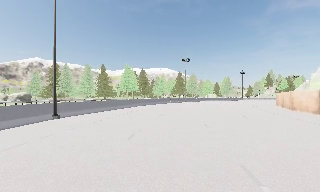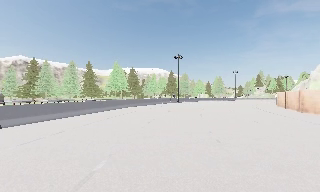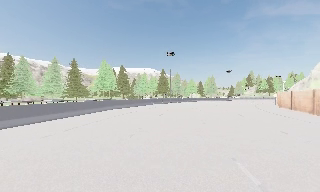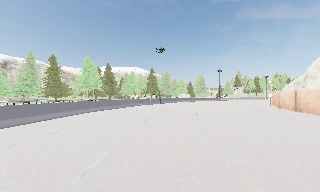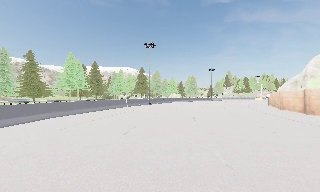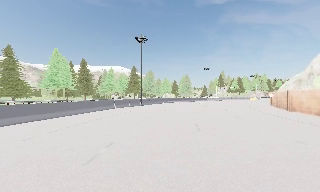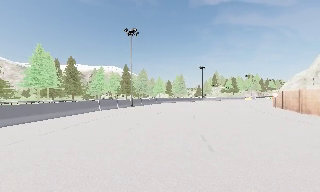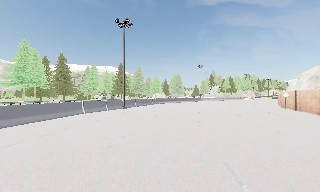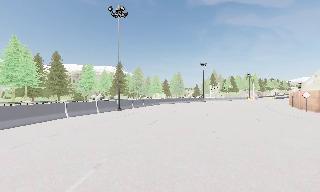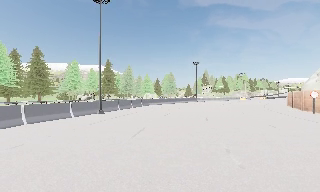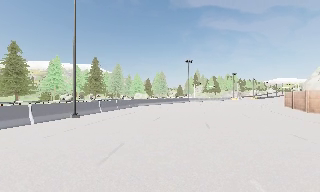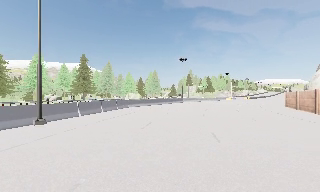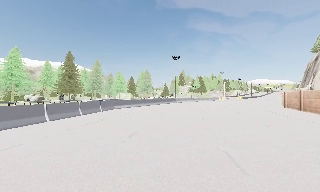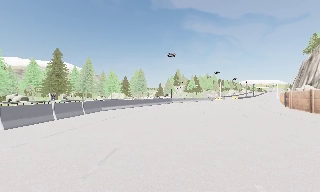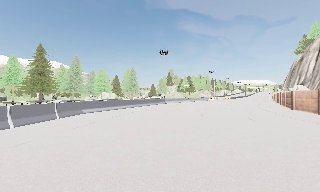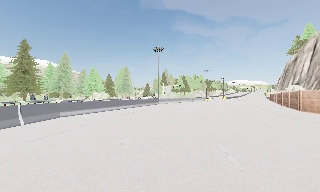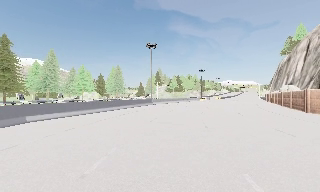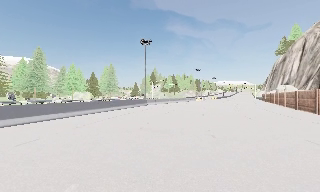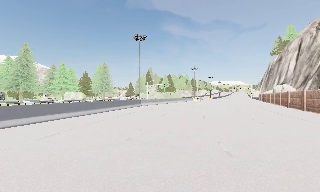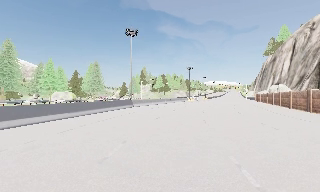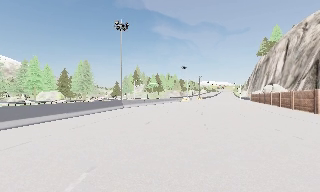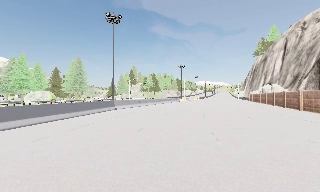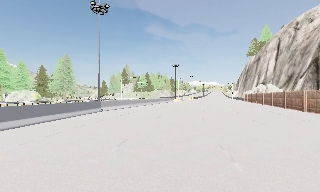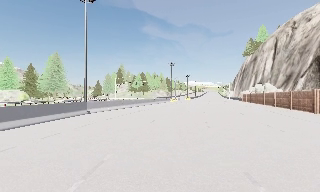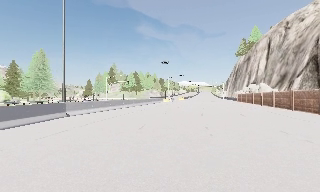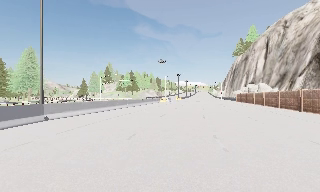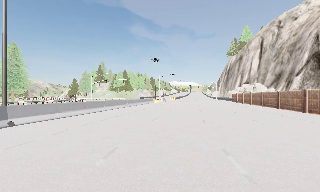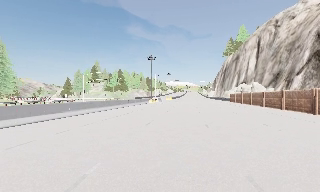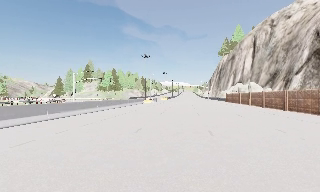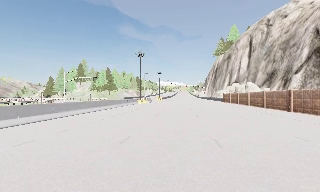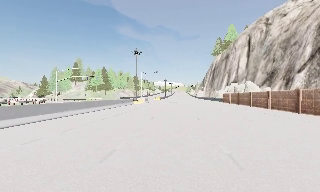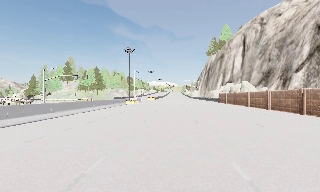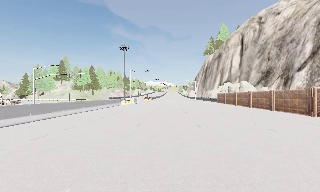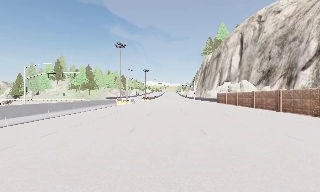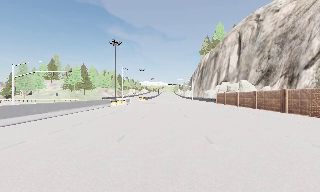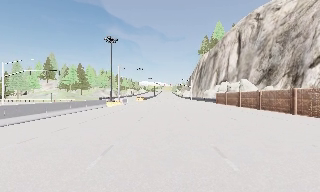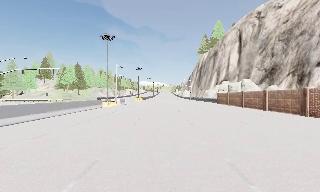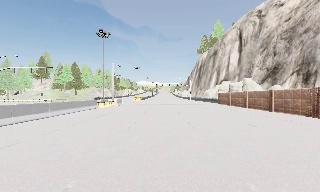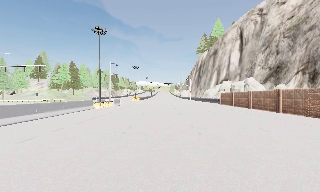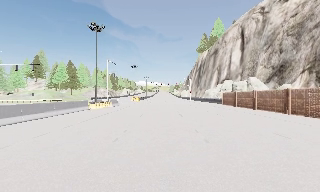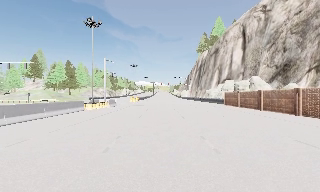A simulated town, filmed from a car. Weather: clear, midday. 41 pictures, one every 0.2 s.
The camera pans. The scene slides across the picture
to the left.
The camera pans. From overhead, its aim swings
clockwise.
0.0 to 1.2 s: The camera pans to its right, which is clockwise from overhead, by about 20 degrees. It travels forward, about 19 m, so what stands in front looms larger.
1.2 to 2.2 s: The camera travels forward, about 14 m, so what stands in front looms larger.
2.2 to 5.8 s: The scene slides to the left, as the camera pans about 35 degrees to its right. It travels forward, about 40 m.
5.8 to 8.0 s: The camera travels forward, about 15 m, so what stands in front looms larger.
The film runs forward here.
